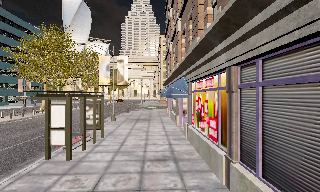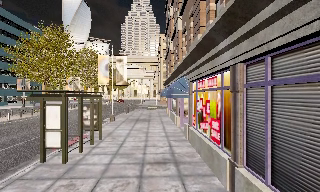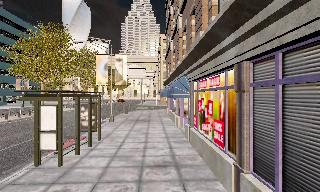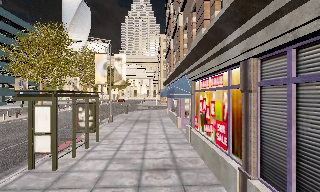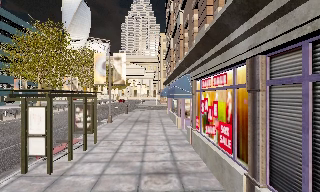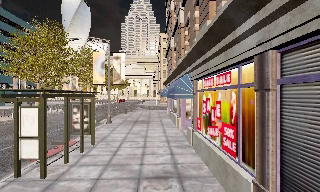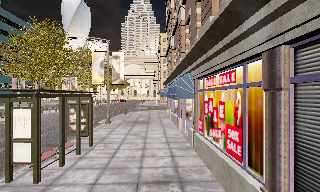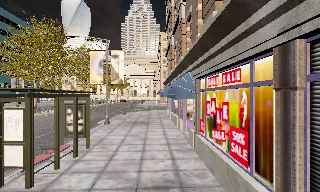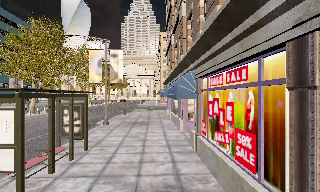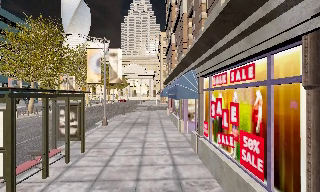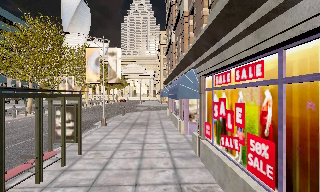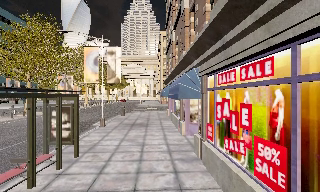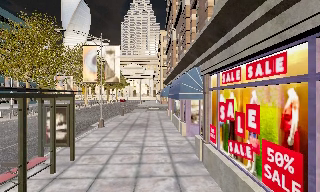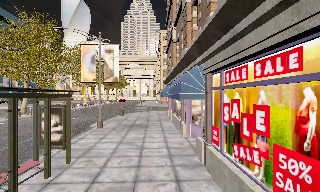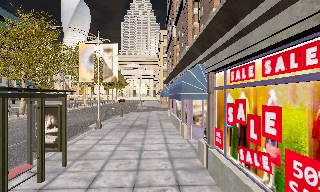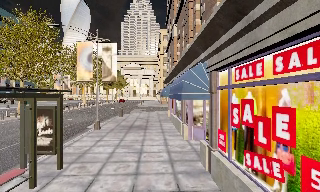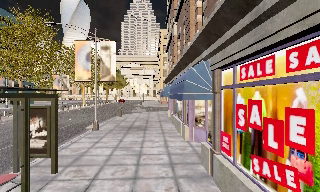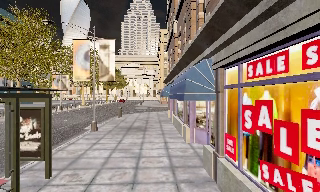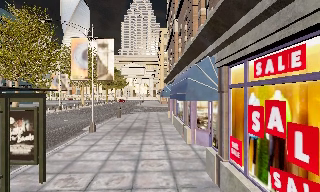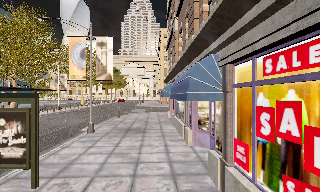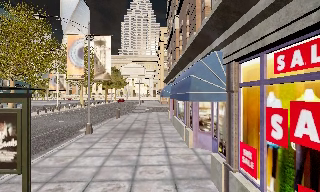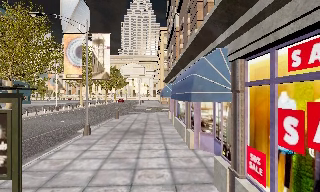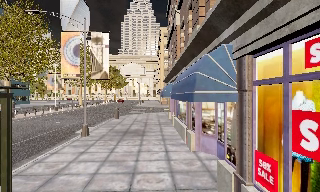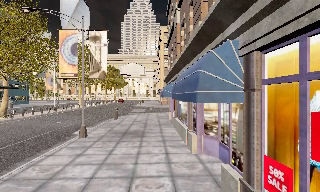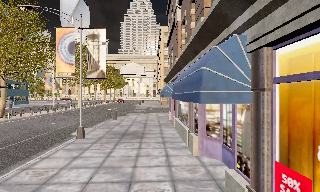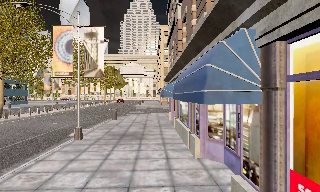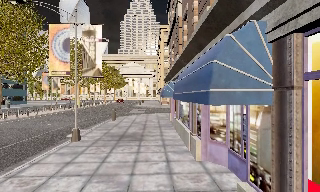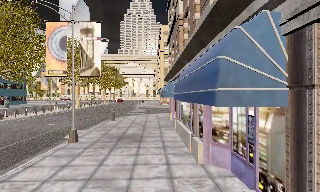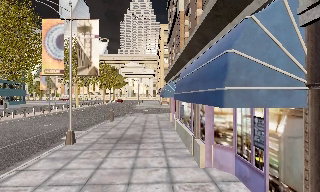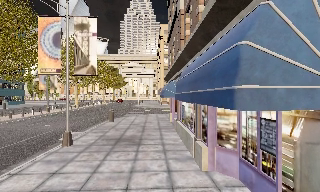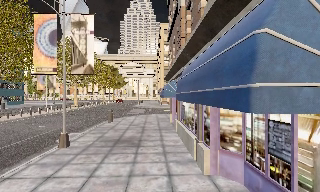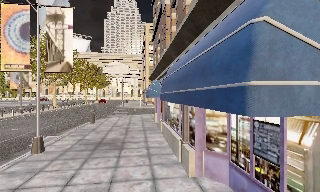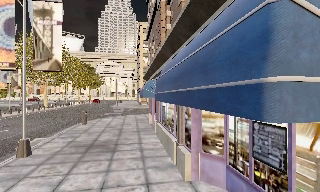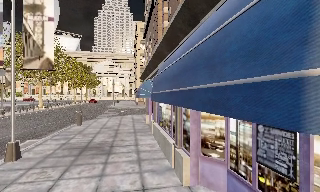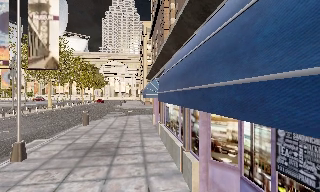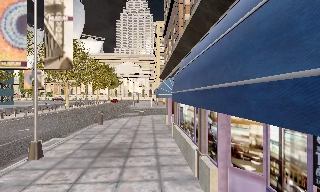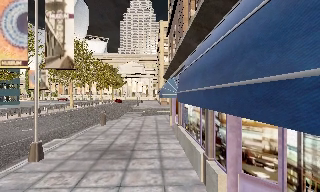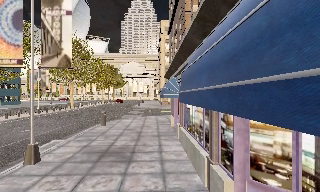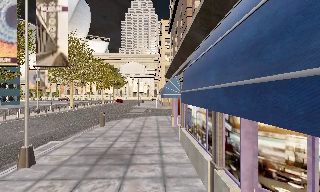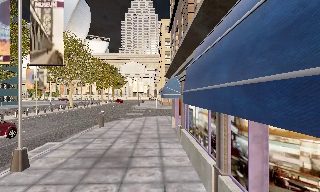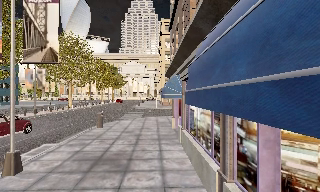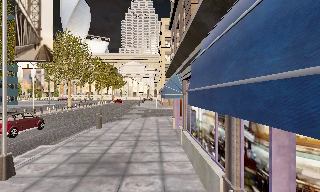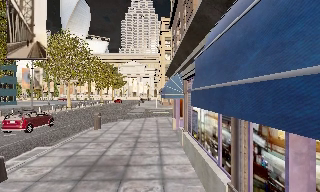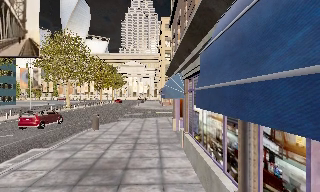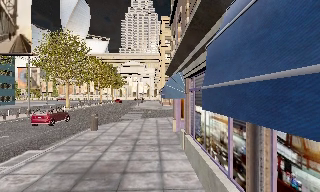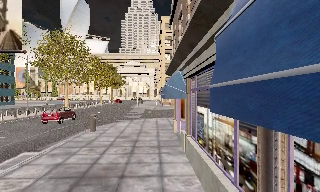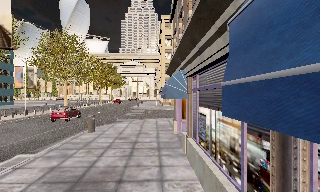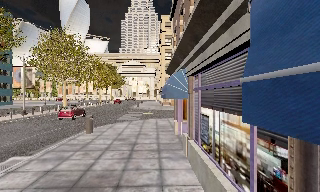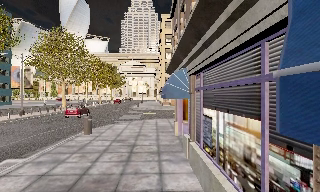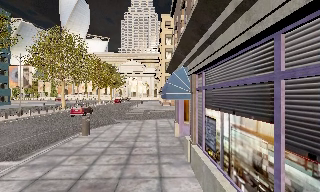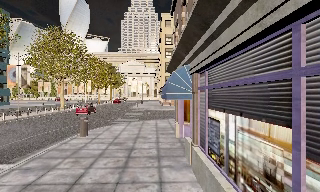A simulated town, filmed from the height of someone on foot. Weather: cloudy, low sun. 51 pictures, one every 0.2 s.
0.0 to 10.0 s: The camera travels forward, about 14 m, so what stands in front looms larger.
The film runs forward here.
